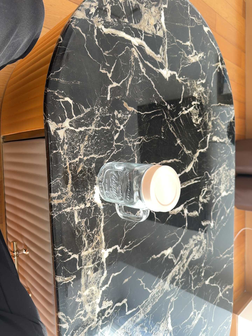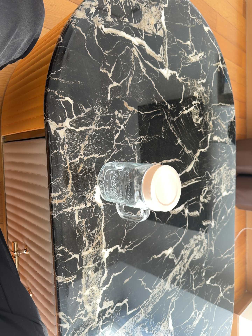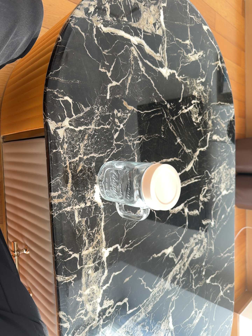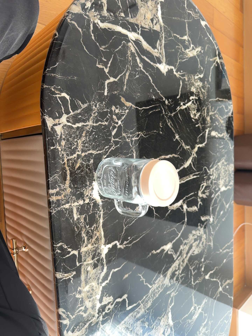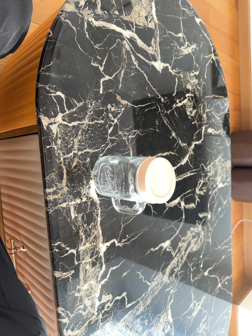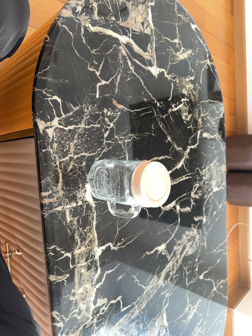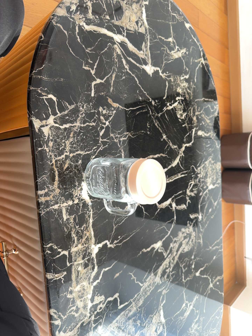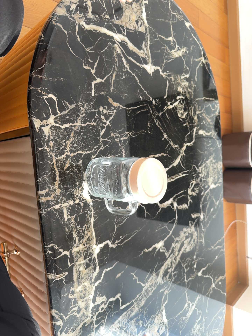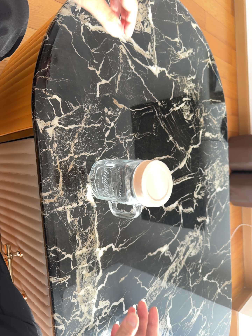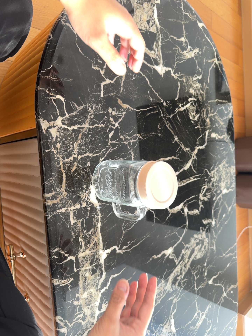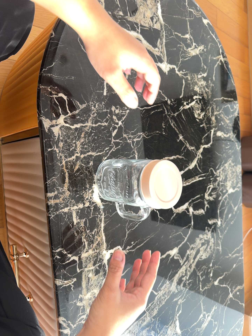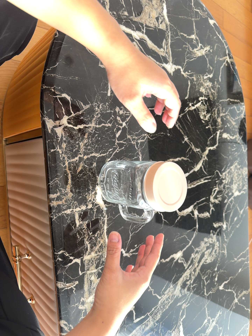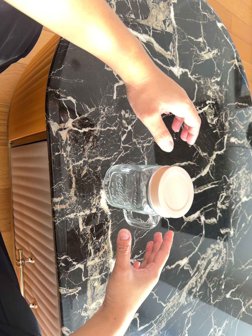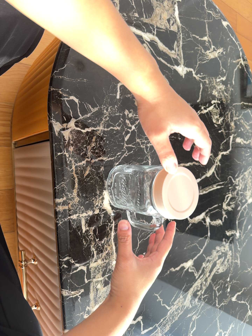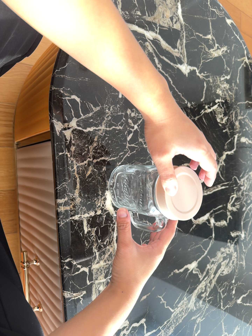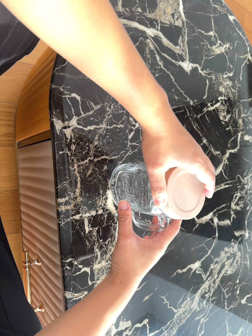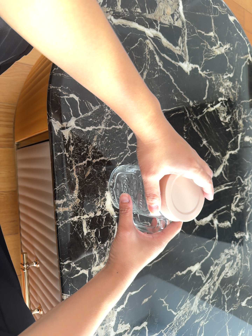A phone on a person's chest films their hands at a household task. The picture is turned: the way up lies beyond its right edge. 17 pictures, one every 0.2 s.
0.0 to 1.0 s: The camera keeps its place and its aim.
1.0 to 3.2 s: The camera travels forward, about 6 cm, so what stands in front looms larger.
The film runs forward here.
